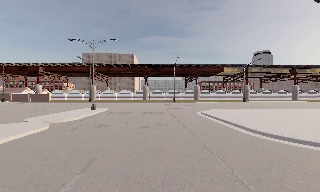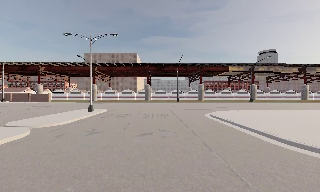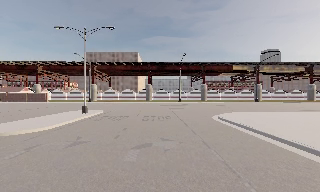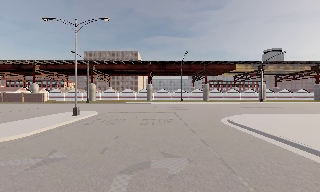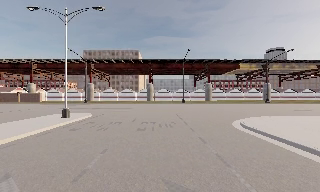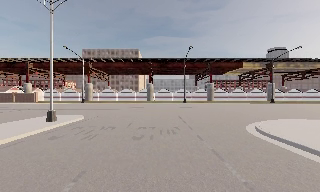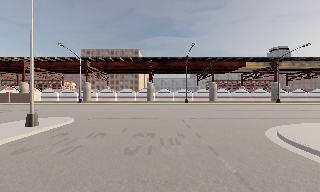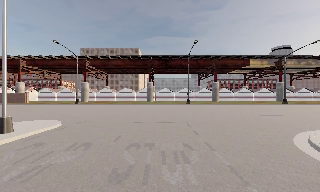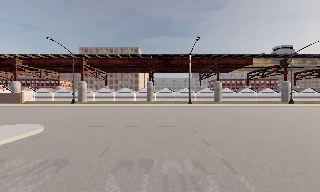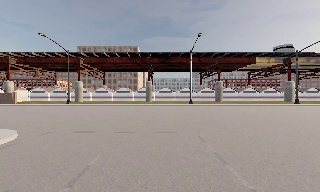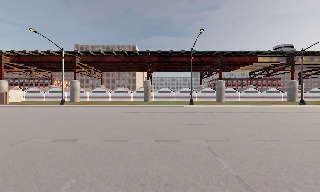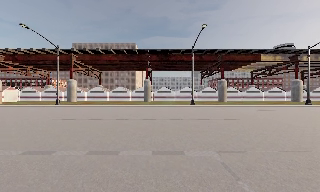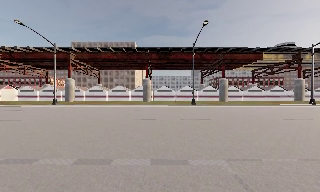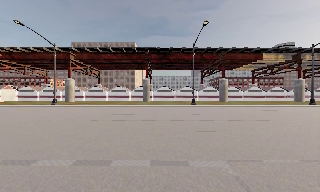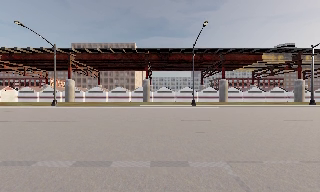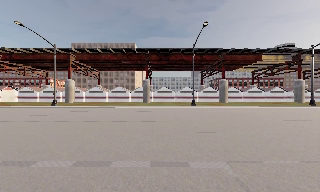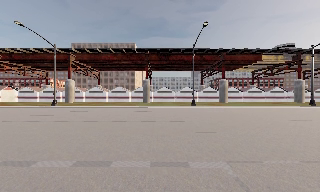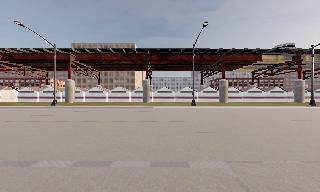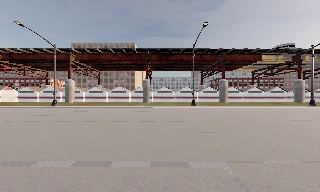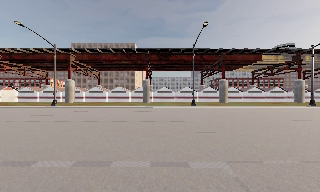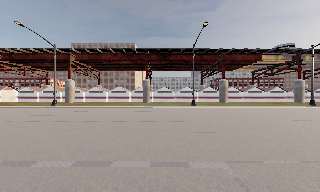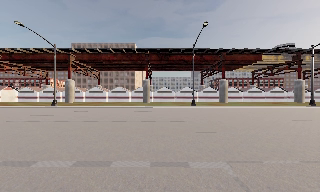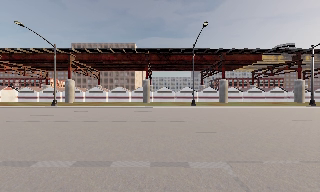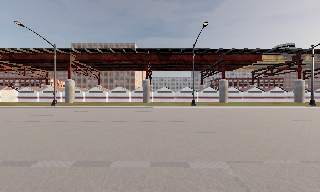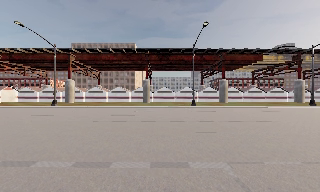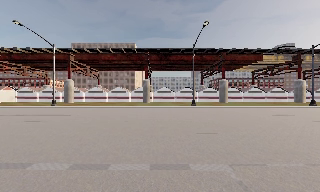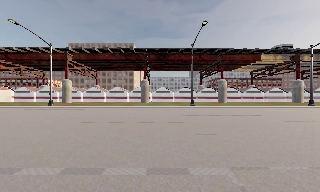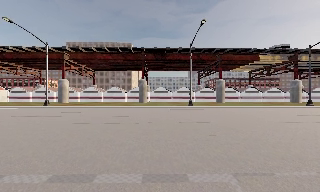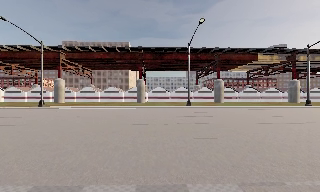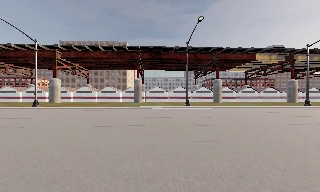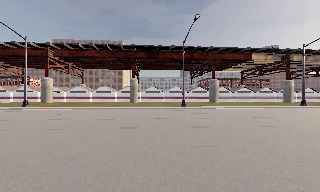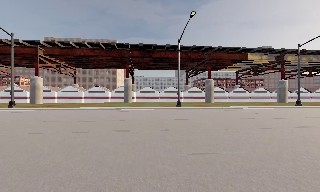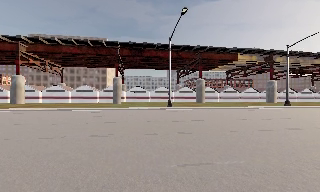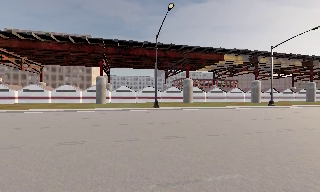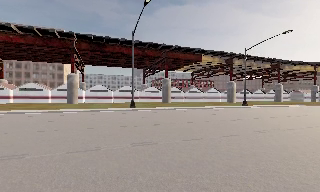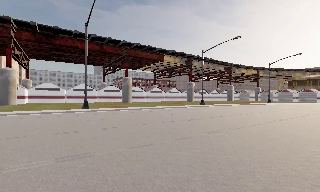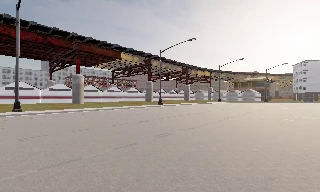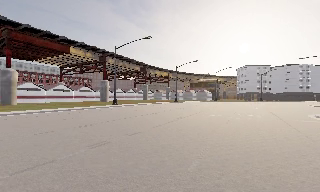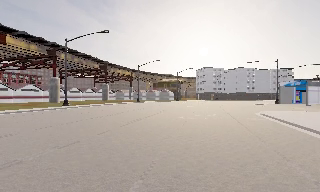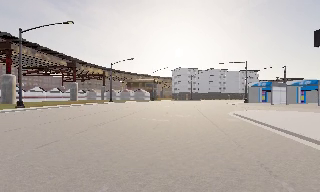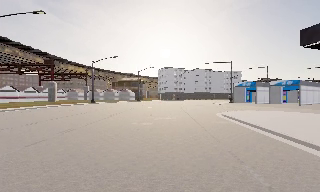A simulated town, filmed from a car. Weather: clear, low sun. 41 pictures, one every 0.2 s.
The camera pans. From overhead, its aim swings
clockwise.
The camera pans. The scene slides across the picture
to the left.
0.0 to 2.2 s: The camera travels forward, about 17 m, so what stands in front looms larger.
2.2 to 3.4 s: The camera travels forward, about 1 m, so what stands in front looms larger. It loses speed.
3.4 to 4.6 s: The camera keeps its place and its aim.
4.6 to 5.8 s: The camera travels forward, about 1.5 m, so what stands in front looms larger. It gains speed.
5.8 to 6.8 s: The camera pans to its right, which is clockwise from overhead, by about 20 degrees. It travels forward, about 4 m, so what stands in front looms larger.
6.8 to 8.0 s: The camera pans to its right, which is clockwise from overhead, by about 65 degrees. It travels forward and to its right, about 8 m.
The film runs forward here.
